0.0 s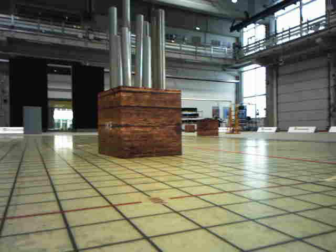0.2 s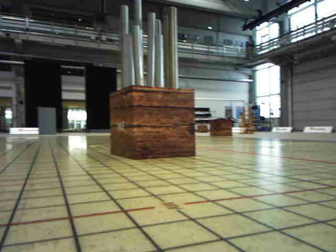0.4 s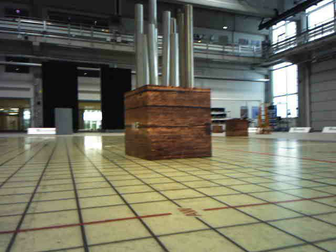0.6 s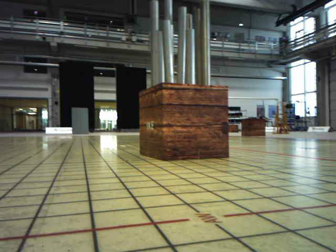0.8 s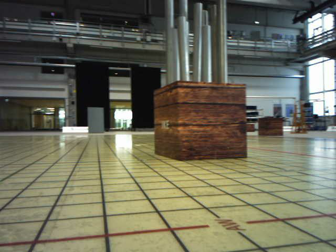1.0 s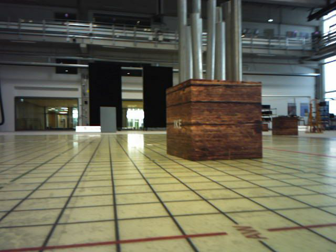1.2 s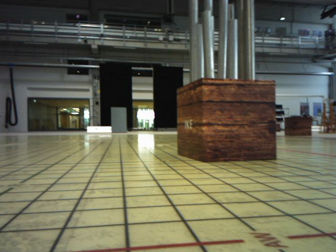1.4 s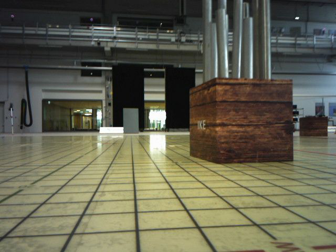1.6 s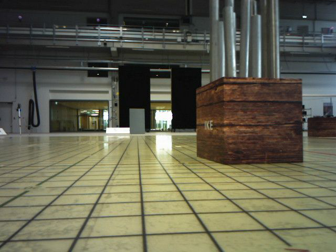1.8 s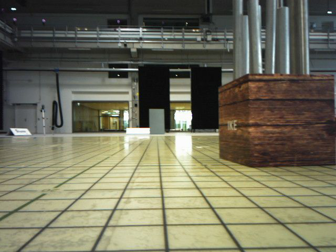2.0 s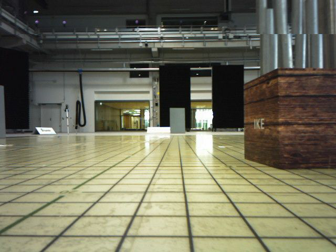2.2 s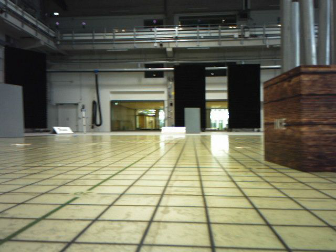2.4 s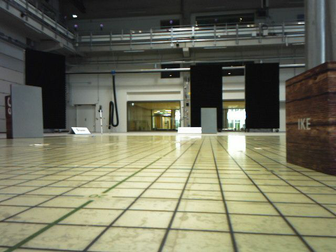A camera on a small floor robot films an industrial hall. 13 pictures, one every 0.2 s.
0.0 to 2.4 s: The camera swings to its left by about 35 degrees, and the scene slides to the right. It travels forward, about 0.5 m.
The film runs forward here.
